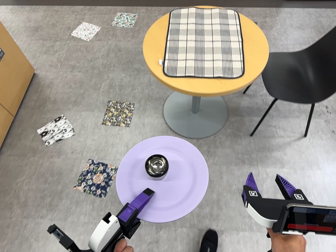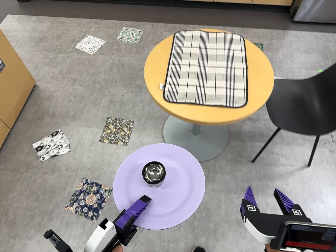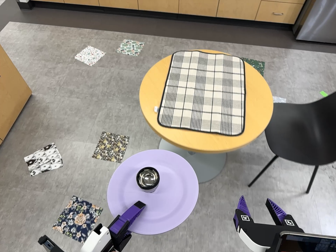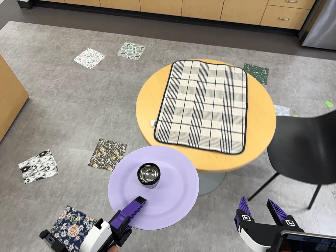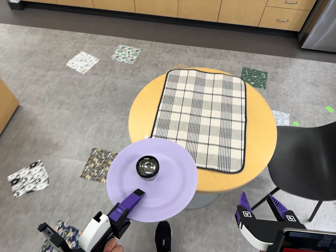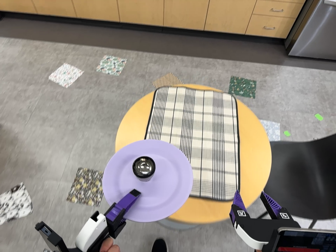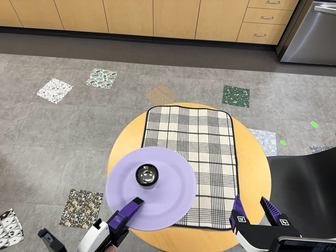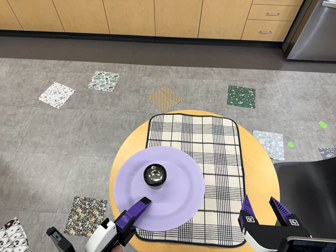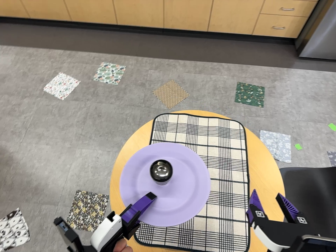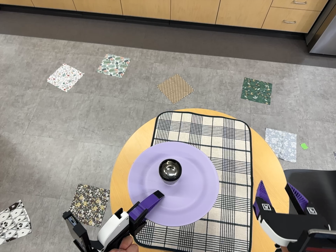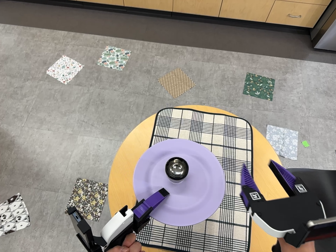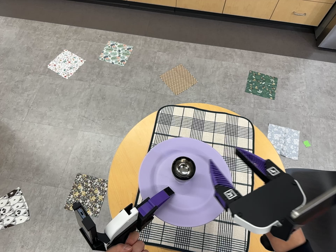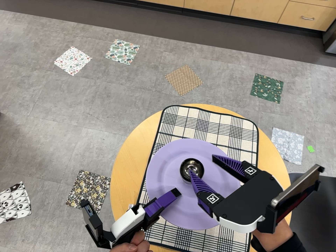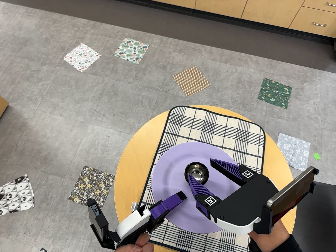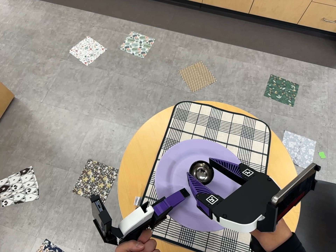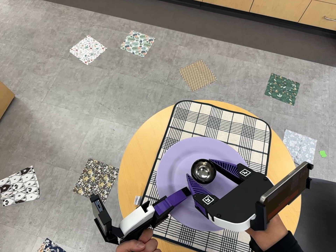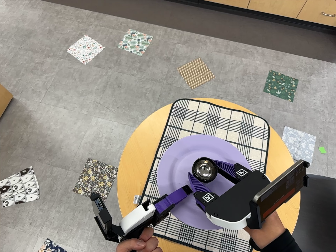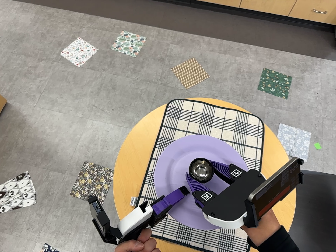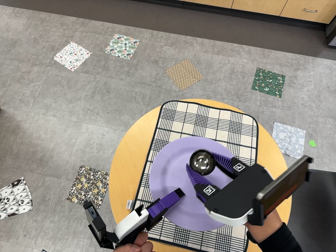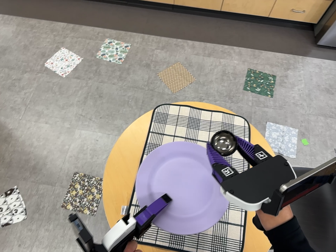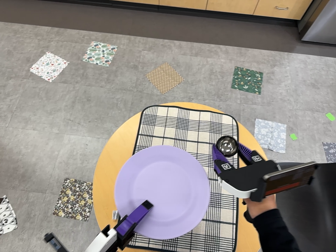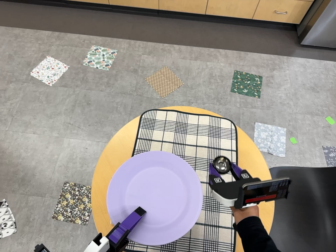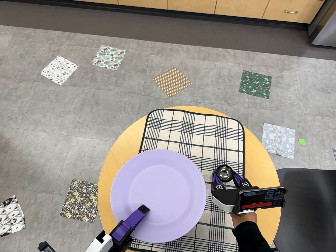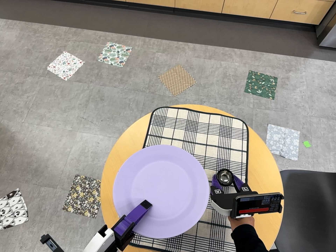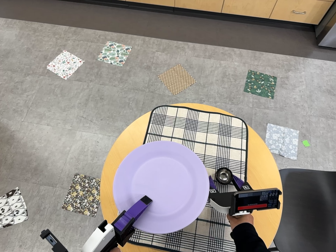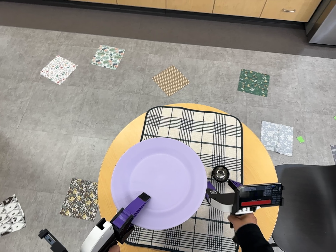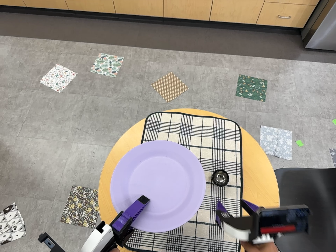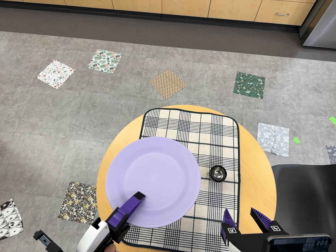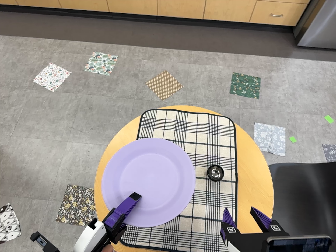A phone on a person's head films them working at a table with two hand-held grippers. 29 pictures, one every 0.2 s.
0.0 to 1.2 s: The camera travels toward the top of its view and forward, about 70 cm, so close, fixed things drift downward.
1.2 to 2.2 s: The camera travels toward the top of its view and forward, about 22 cm, so close, fixed things drift downward. Its aim tips toward the bottom of its view by about 10 degrees.
2.2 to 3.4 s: The camera shifts only a little, or ends up much as it began.
3.4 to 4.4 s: The camera travels to its right, about 5 cm, so close, fixed things drift to the left.
4.4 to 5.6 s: The camera shifts only a little, or ends up much as it began.
The film runs forward here.
